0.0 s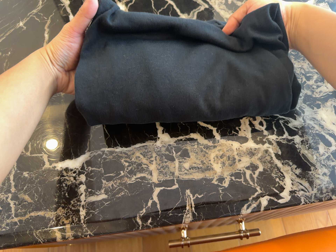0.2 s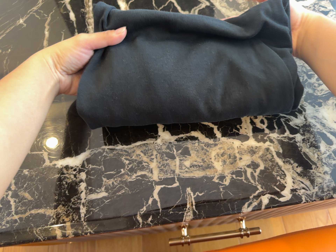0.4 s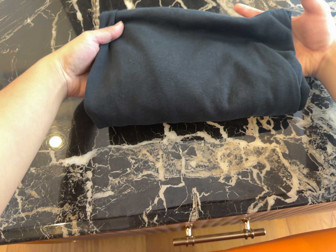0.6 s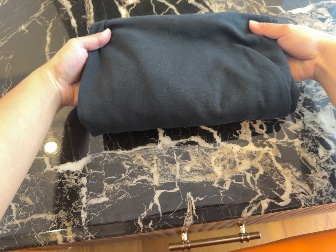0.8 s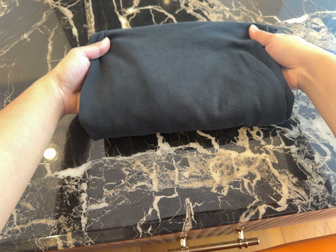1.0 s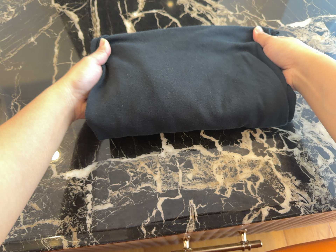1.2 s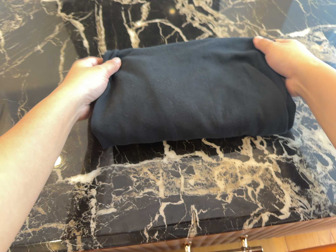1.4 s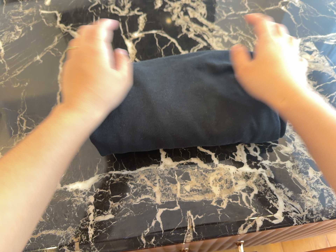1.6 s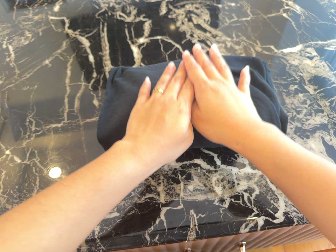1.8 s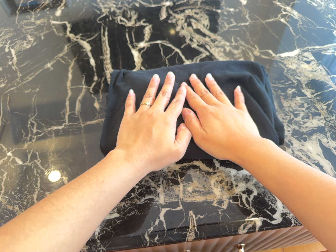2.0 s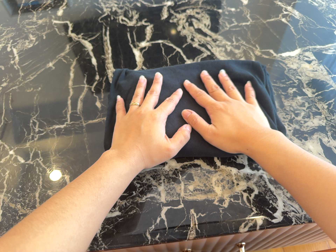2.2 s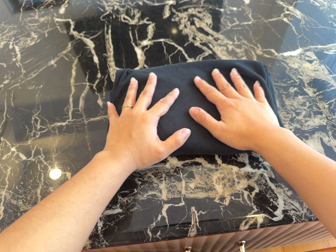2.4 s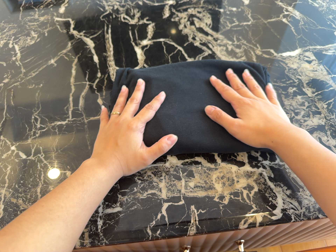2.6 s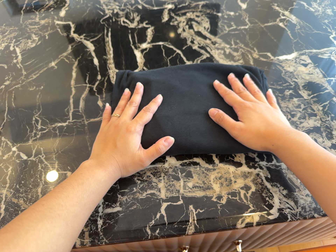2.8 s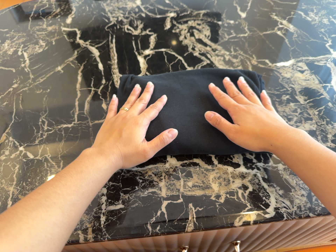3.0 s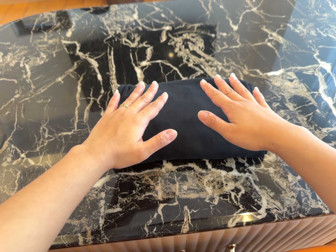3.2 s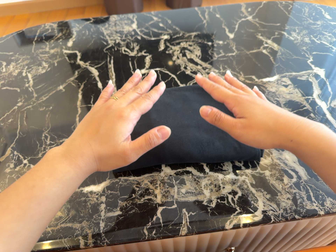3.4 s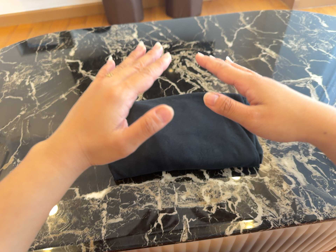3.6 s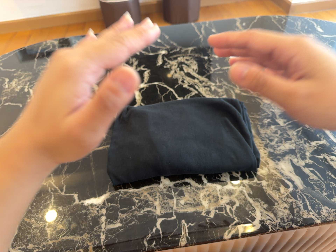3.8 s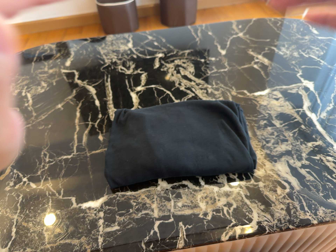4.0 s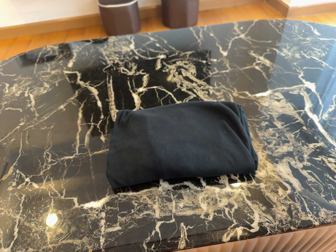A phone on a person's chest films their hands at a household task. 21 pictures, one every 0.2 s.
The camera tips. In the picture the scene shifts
downward.
0.0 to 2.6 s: The camera travels backward, about 6 cm, so what stands in front gets smaller. Its aim tips toward the top of its view by about 10 degrees, and the scene shifts downward.
2.6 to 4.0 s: The camera travels backward, about 7 cm, so what stands in front gets smaller. Its aim tips toward the top of its view by about 10 degrees, and the scene shifts downward.
The film runs forward here.
